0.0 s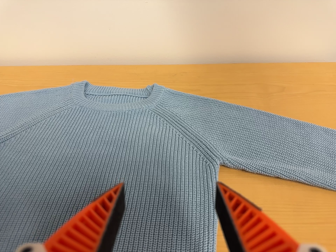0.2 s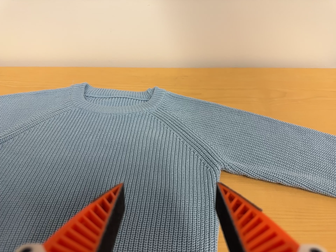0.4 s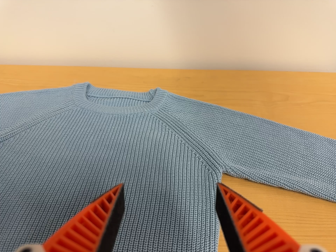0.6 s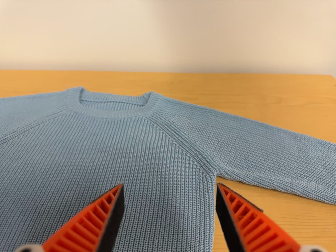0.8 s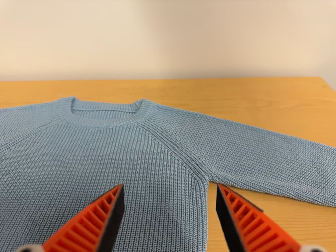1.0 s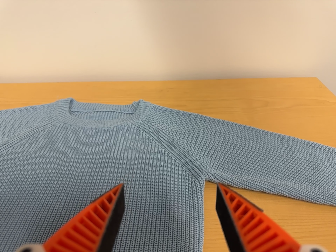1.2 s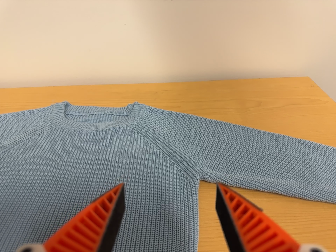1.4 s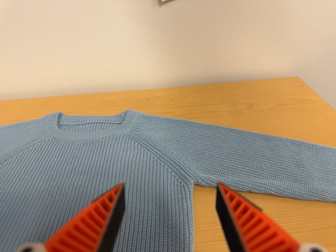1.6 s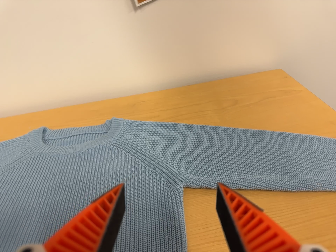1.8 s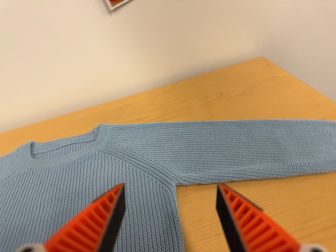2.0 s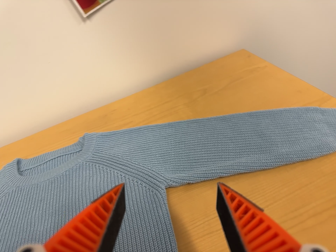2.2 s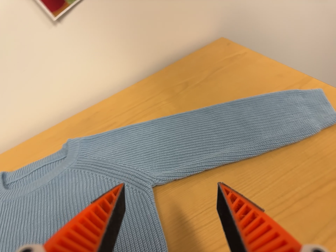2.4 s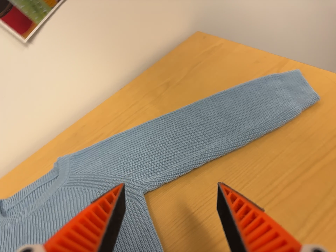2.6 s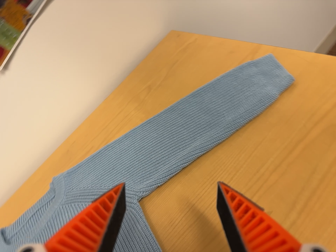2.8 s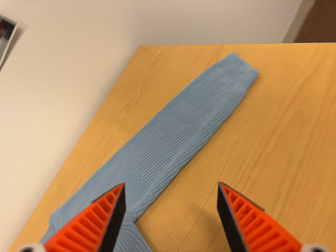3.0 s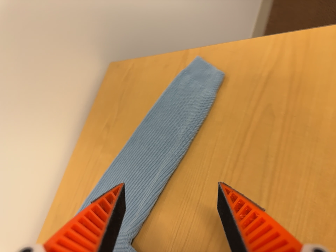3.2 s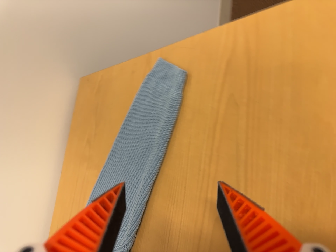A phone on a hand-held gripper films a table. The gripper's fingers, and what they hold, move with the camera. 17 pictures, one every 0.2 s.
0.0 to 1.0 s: The camera shifts only a little, or ends up much as it began.
1.0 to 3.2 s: The camera travels to its right, about 24 cm, so close, fixed things drift to the left. It rolls about its line of sight by about 80 degrees, and the scene rotates counterclockwise.
The film runs backward here.
